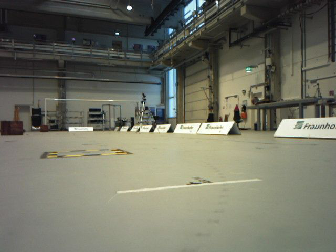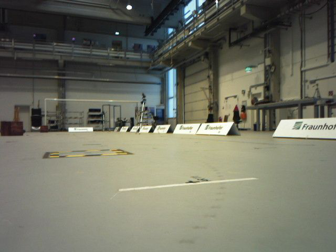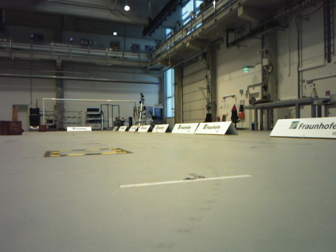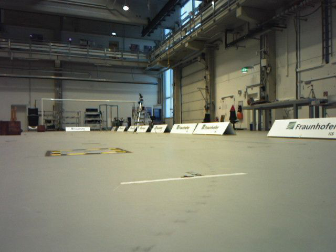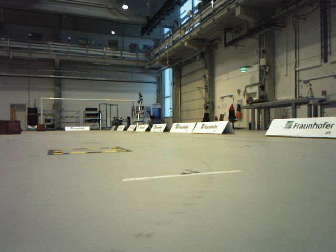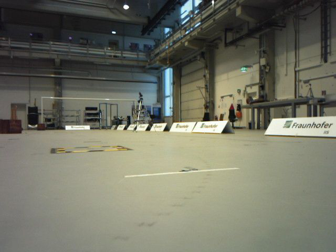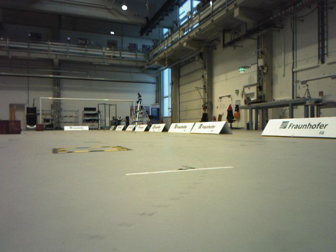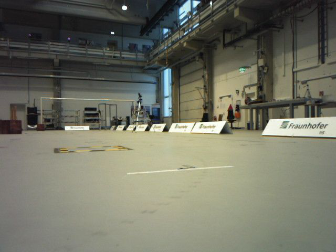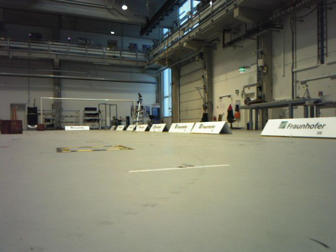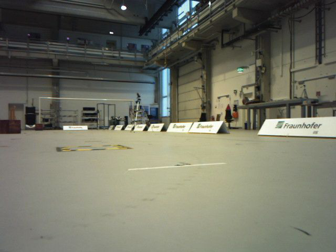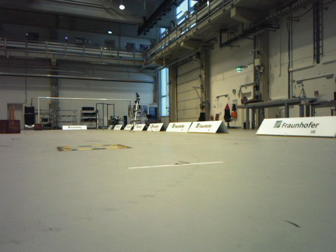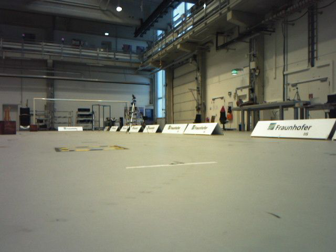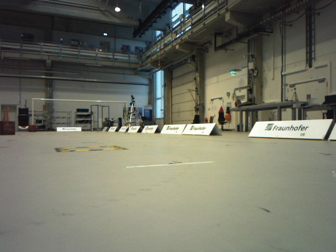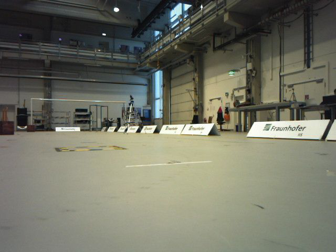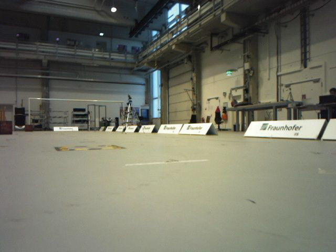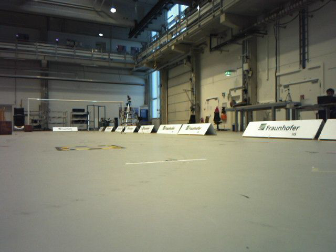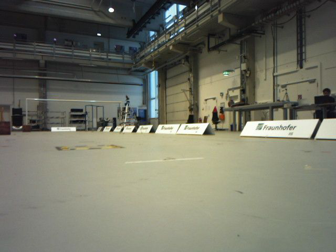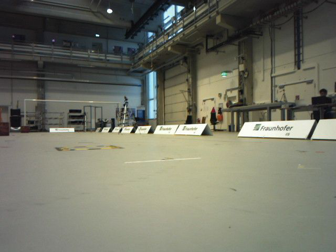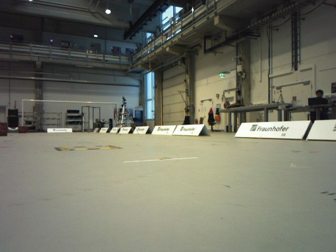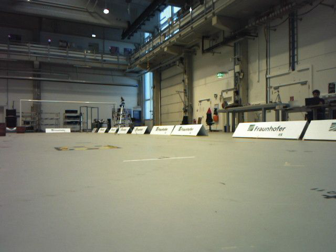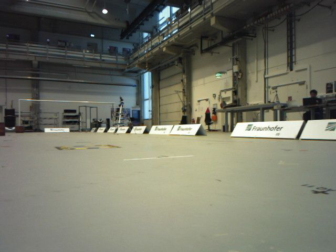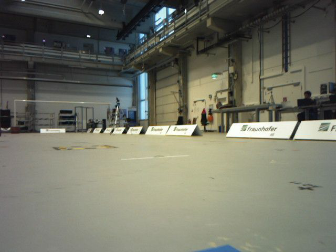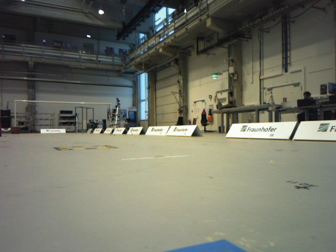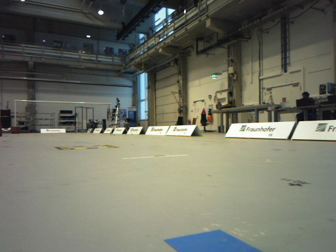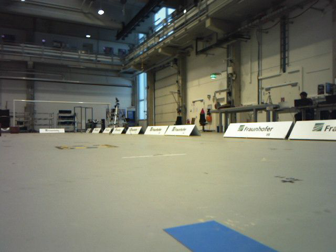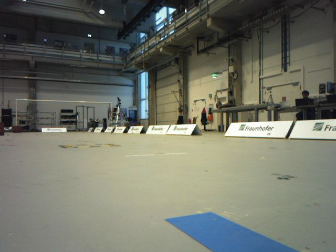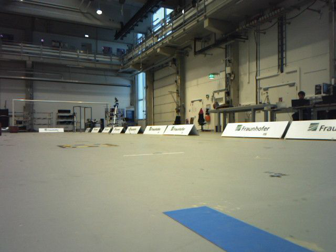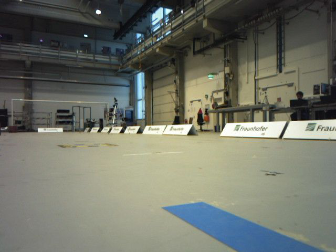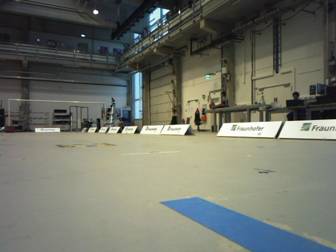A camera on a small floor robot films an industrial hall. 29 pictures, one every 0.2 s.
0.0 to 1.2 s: The camera travels backward, about 0.3 m, so what stands in front gets smaller.
1.2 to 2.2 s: The camera travels backward, about 0.2 m, so what stands in front gets smaller. It gains speed.
2.2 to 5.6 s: The camera travels backward, about 0.6 m, so what stands in front gets smaller.
The film runs backward here.
